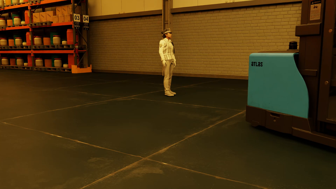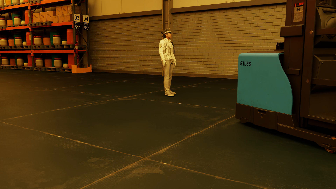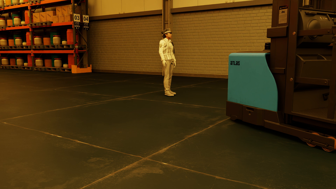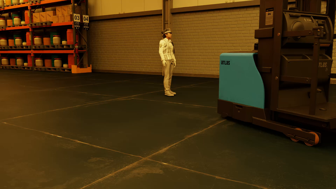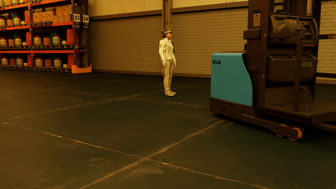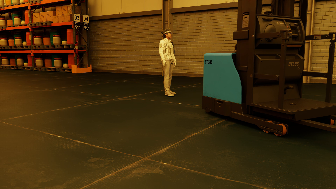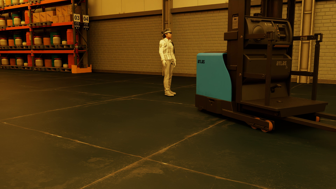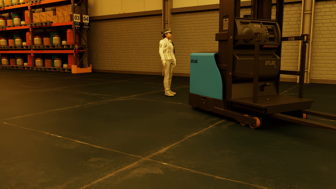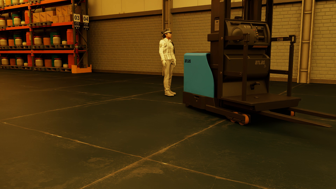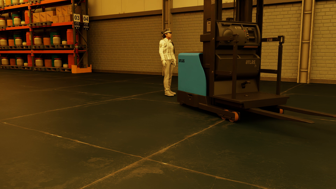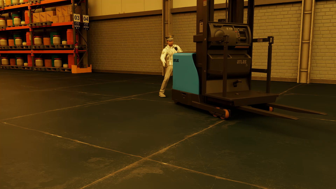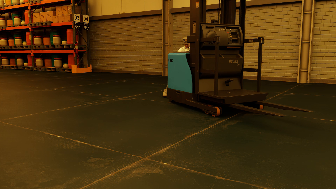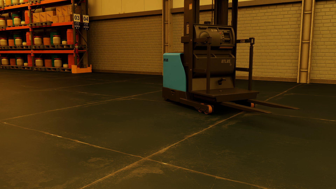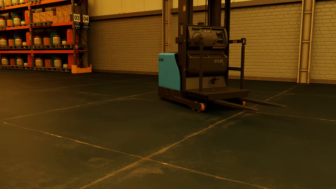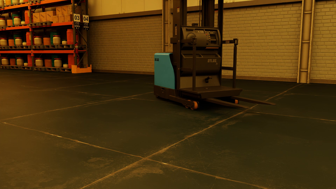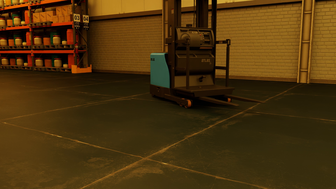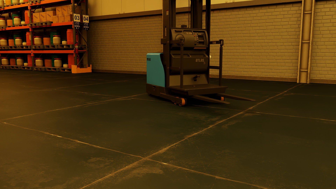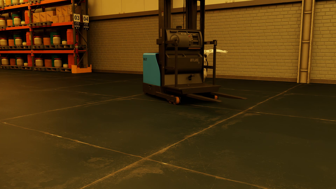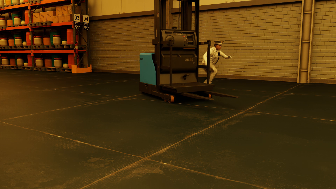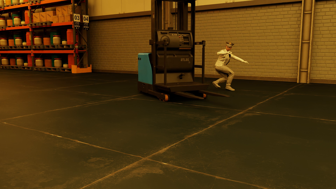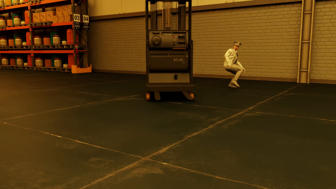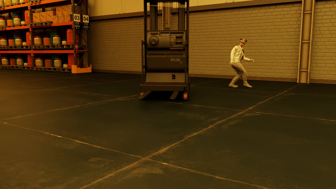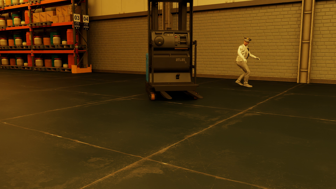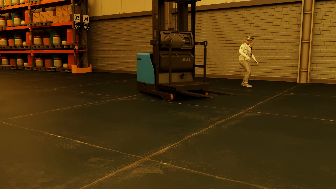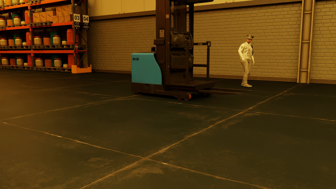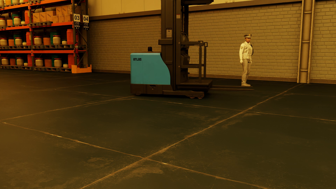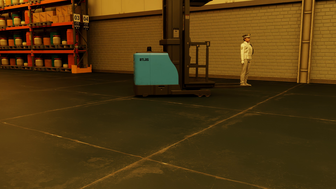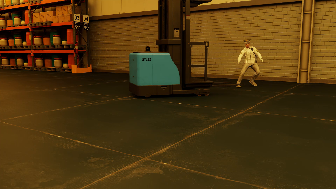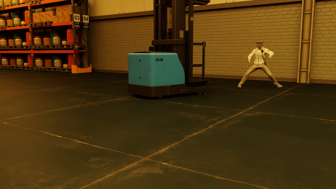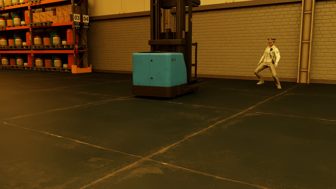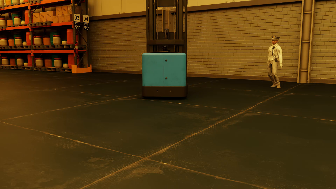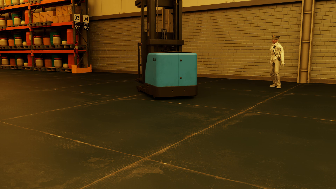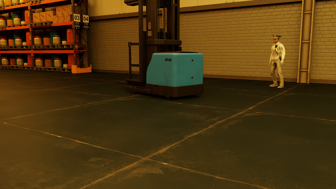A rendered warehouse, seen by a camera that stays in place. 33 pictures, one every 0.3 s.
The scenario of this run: Near miss between a forklift and a person.
